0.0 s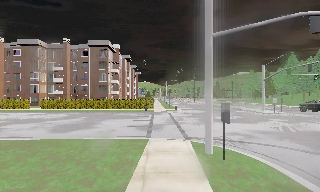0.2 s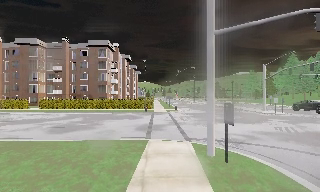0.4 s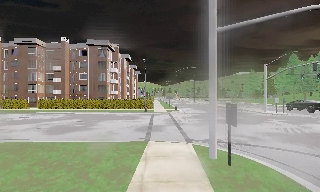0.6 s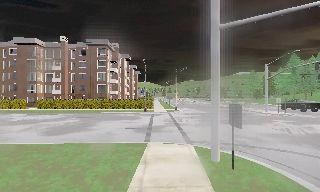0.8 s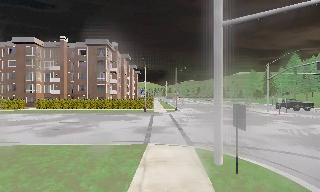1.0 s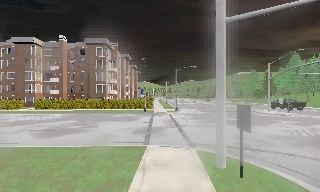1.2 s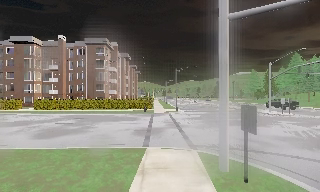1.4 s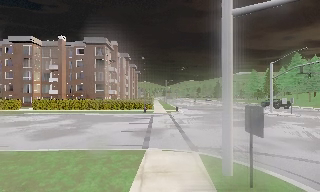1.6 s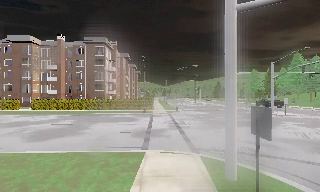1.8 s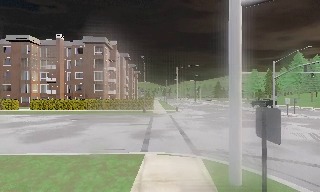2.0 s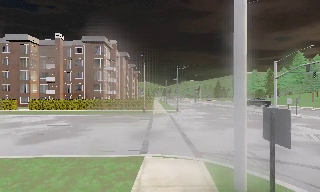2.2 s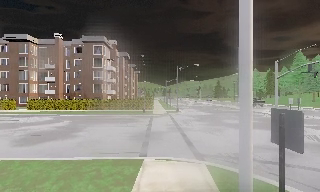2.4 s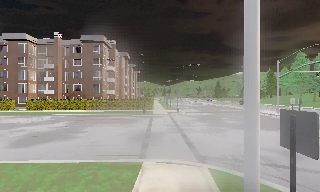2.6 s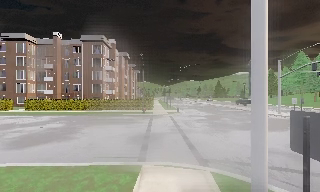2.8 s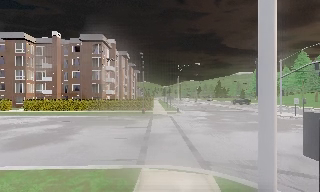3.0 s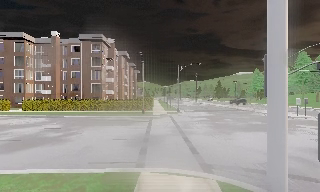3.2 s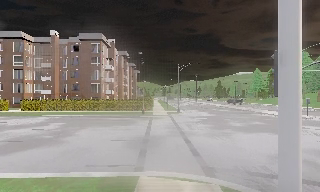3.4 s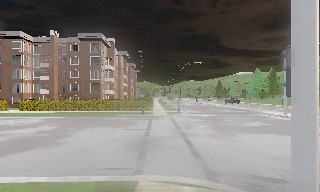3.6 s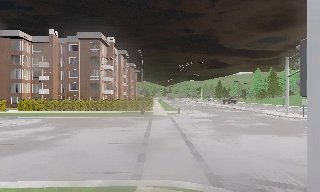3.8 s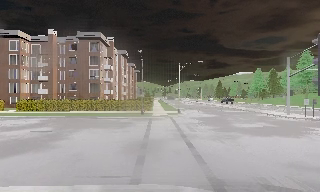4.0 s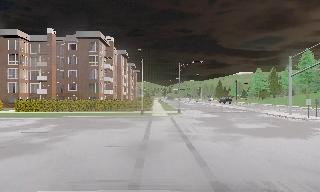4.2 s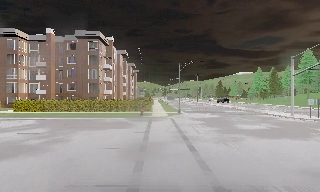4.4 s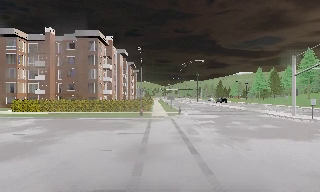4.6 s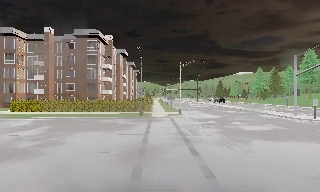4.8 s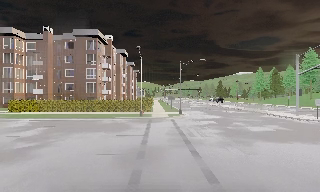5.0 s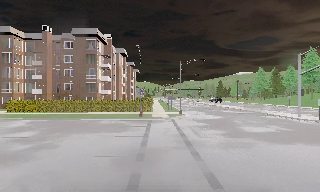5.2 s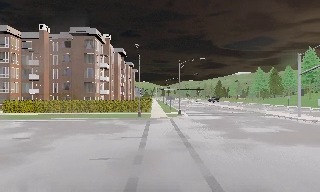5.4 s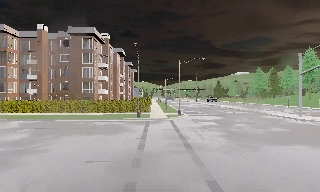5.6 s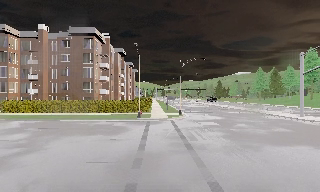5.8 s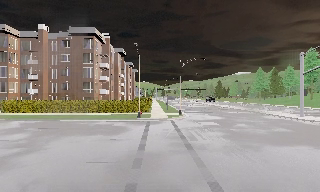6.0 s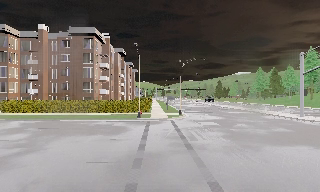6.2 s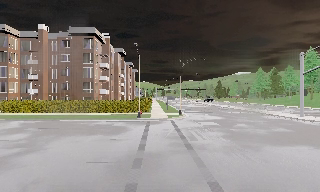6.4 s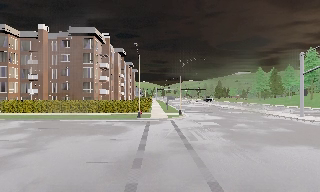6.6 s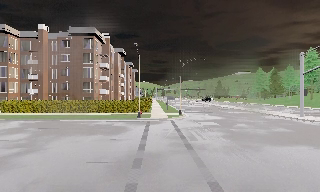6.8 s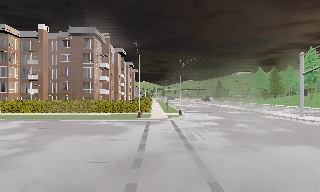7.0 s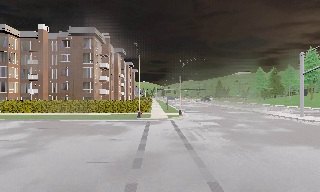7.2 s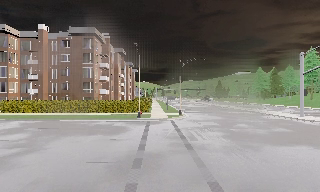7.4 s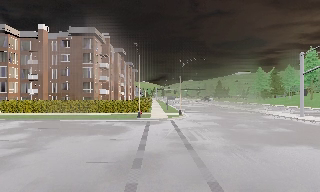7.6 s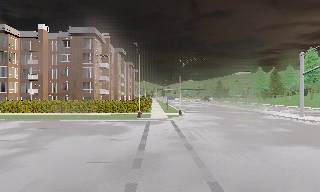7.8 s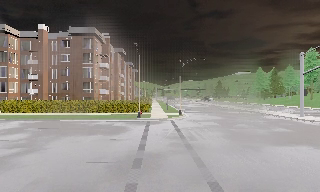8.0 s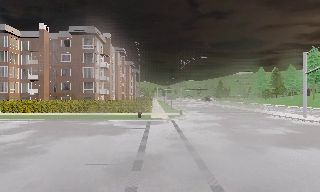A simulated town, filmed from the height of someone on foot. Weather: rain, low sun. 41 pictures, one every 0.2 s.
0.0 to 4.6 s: The camera travels forward, about 6 m, so what stands in front looms larger.
4.6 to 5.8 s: The camera travels forward, about 1 m, so what stands in front looms larger. It loses speed.
5.8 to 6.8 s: The camera keeps its place and its aim.
6.8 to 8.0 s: The camera shifts only a little, or ends up much as it began.
The film runs forward here.
